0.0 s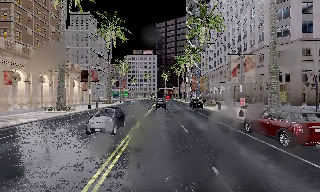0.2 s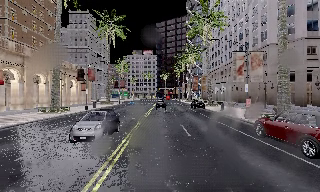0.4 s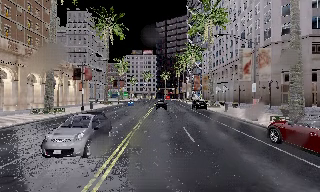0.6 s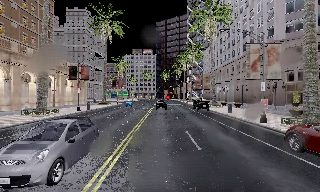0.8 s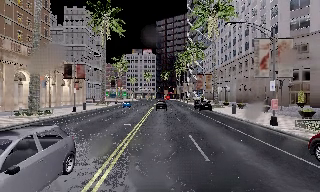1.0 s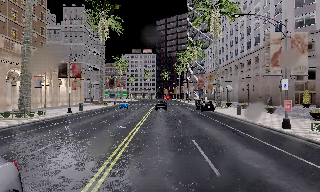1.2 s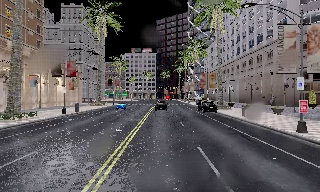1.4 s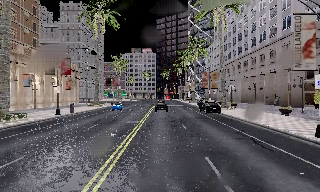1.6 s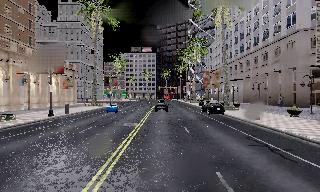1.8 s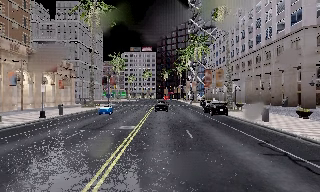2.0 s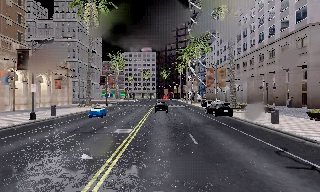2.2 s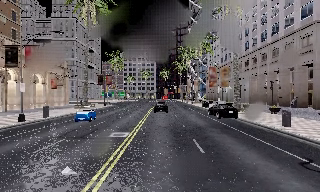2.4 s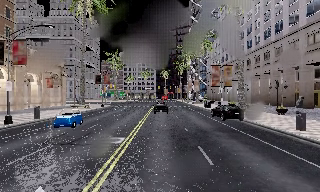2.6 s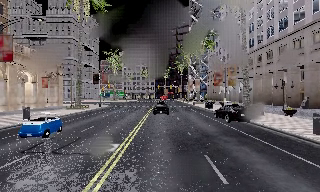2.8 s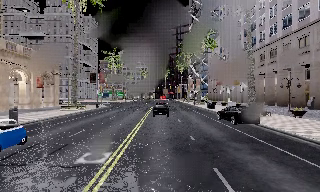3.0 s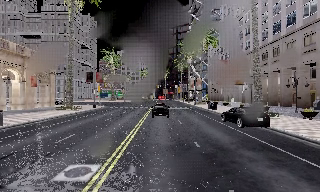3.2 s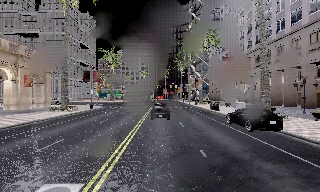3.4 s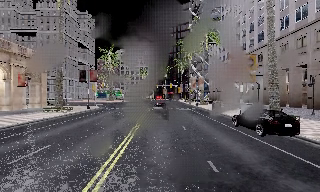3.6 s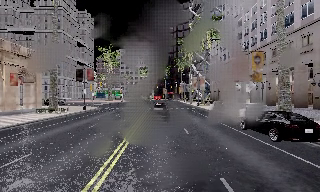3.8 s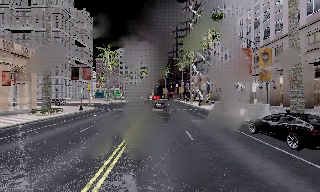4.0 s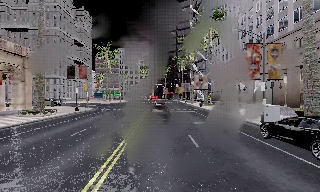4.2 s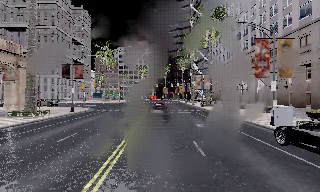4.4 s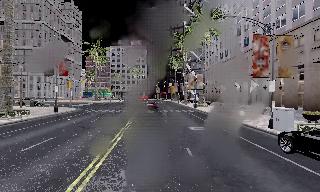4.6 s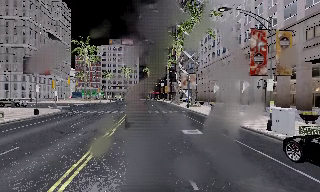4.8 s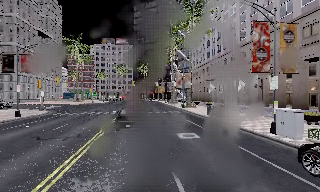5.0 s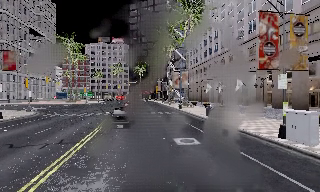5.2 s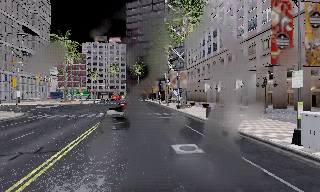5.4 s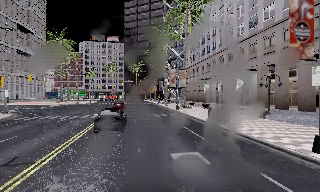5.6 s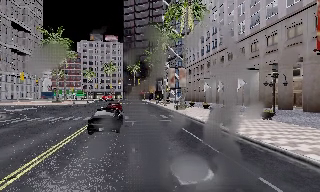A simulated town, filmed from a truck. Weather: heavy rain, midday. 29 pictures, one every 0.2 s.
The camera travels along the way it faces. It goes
forward.
0.0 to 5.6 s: The camera pans to its right, which is clockwise from overhead, by about 10 degrees. It travels forward, about 35 m, so what stands in front looms larger.
The film runs forward here.
